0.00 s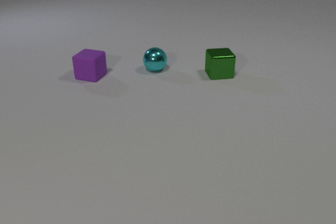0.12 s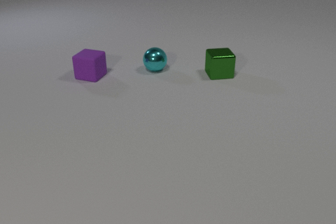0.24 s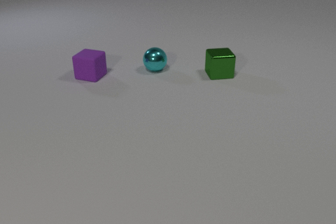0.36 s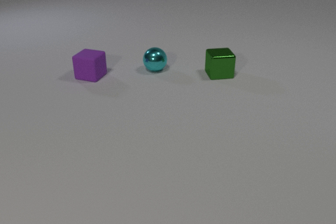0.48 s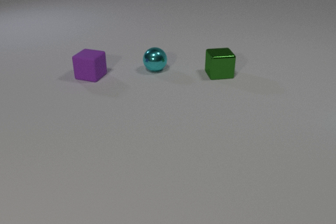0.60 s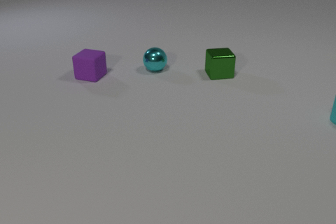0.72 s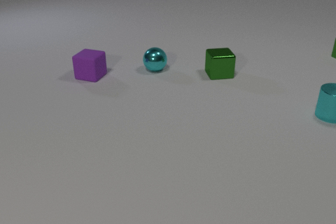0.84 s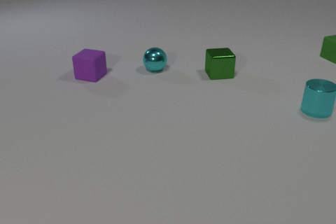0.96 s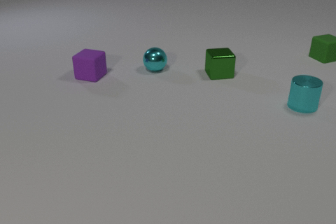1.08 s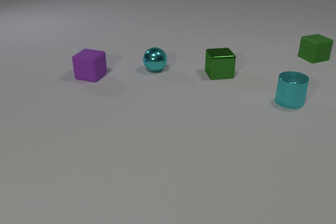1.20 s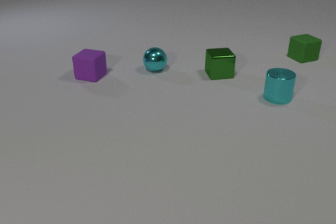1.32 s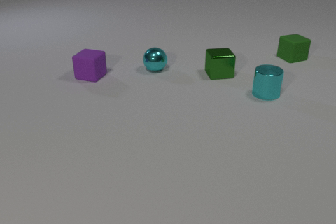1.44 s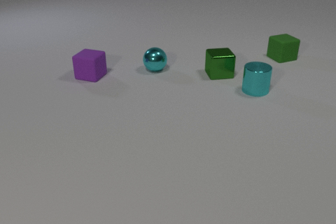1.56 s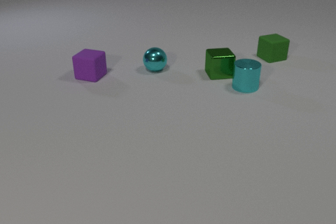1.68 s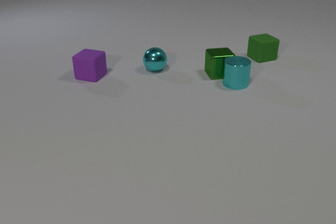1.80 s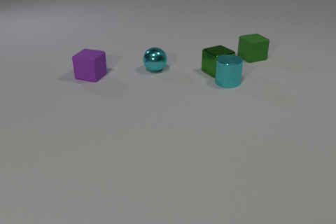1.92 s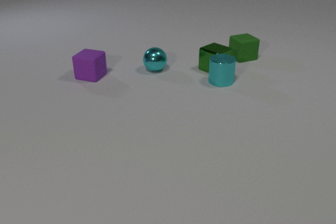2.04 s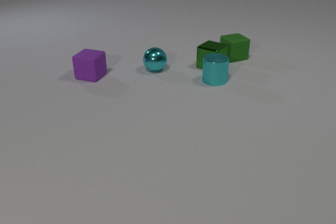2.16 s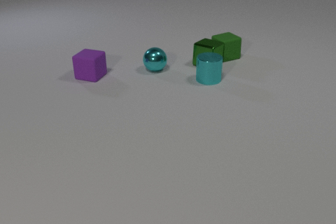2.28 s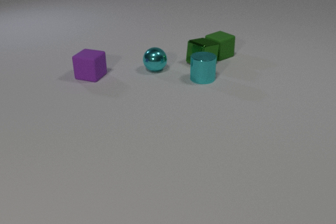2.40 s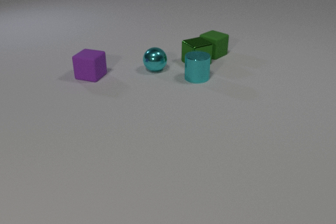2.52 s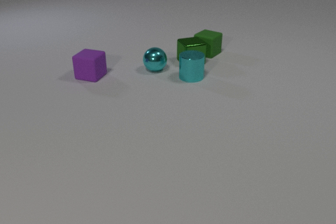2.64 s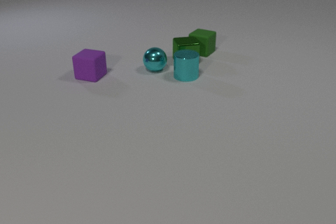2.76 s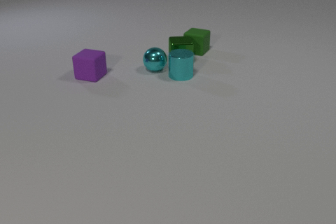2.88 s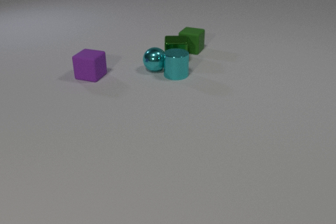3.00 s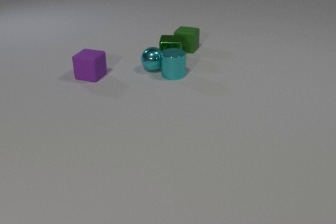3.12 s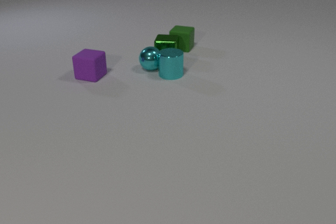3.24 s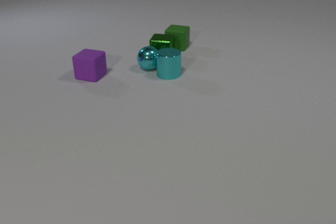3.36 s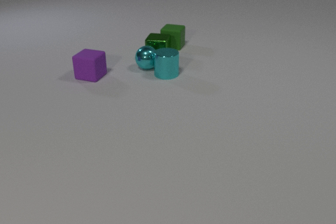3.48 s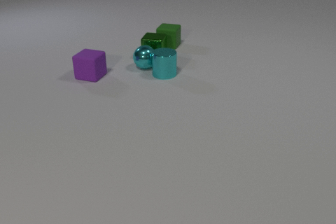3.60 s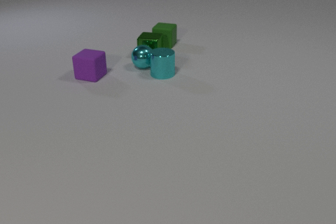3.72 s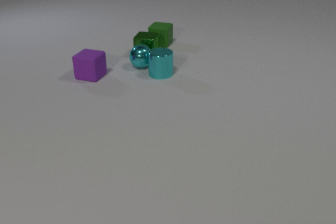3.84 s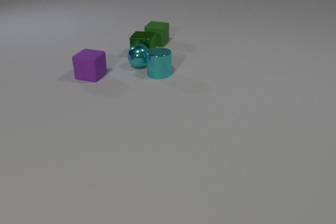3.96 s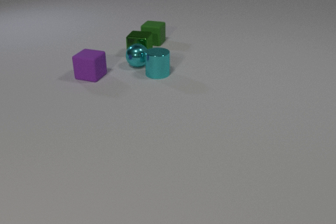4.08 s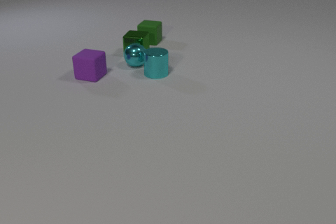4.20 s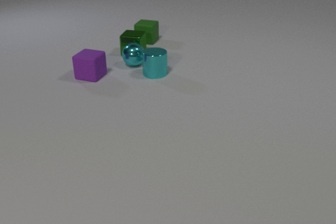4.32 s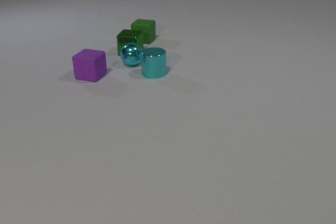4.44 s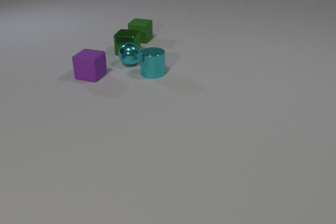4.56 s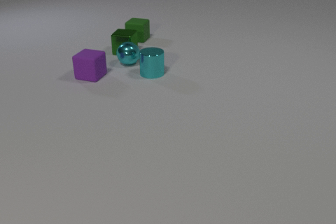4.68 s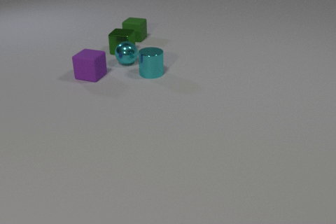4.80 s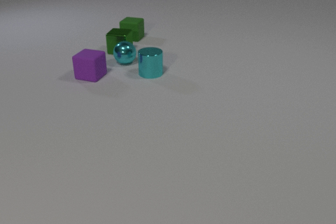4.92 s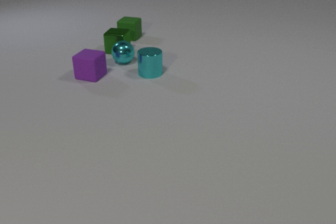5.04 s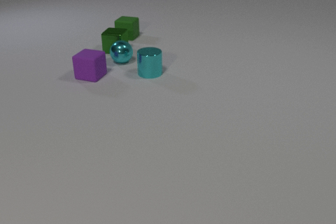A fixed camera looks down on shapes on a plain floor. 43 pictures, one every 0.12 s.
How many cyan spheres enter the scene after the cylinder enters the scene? 0.
How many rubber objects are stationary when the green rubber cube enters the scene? 1.
What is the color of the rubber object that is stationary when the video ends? purple.
0.00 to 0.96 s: The cyan metal cylinder comes in at the right edge, slides to the left. The green rubber cube comes in at the right edge, slides to the left and toward the camera.
0.96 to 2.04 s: The cyan metal cylinder slides to the left and away from the camera. The green metal cube slides away from the camera and to the left, spins so that its near face slides to the right, counterclockwise seen from above. The green rubber cube slides to the left. The cyan metal cylinder and the green metal cube collide.
2.04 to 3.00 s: The cyan metal cylinder slides to the left. The green metal cube slides to the left and away from the camera, spins so that its near face slides to the left, clockwise seen from above. The green rubber cube slides to the left, spins counterclockwise seen from above by about 45 degrees, its near face sliding to the right. The green metal cube and the green rubber cube collide. The cyan metal cylinder and the cyan metal sphere collide.
3.00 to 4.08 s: The cyan metal cylinder slides to the left. The green metal cube slides to the left and away from the camera. The green rubber cube slides to the left and away from the camera. The cyan metal sphere rolls to the left and away from the camera.
4.08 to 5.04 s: The cyan metal cylinder slides to the left. The green metal cube slides to the left and away from the camera. The green rubber cube slides to the left and away from the camera. The cyan metal sphere rolls to the left and away from the camera.
